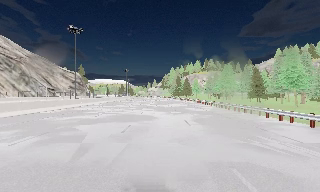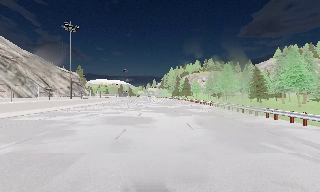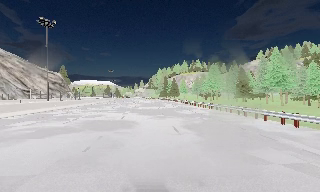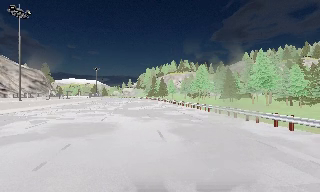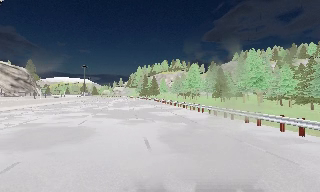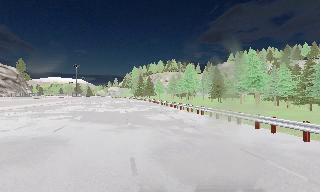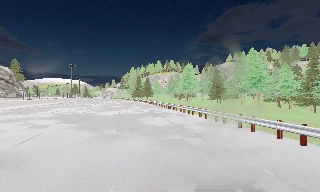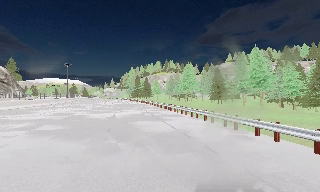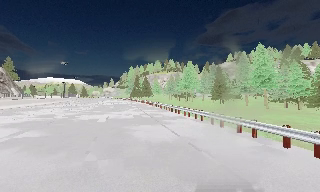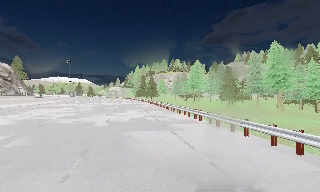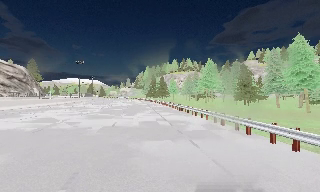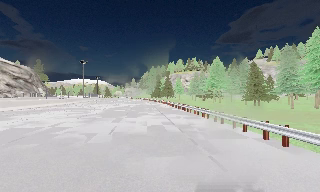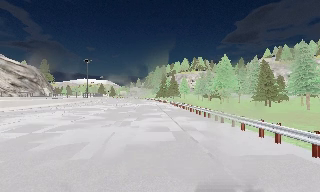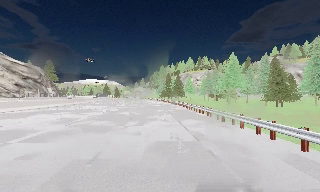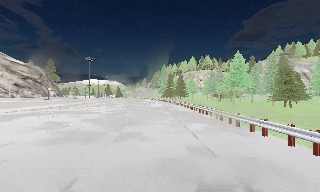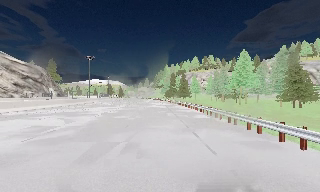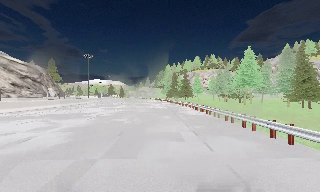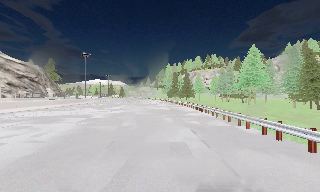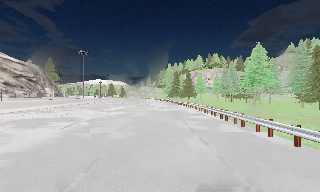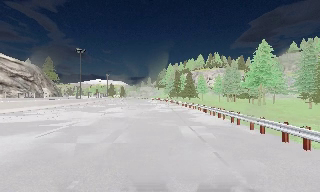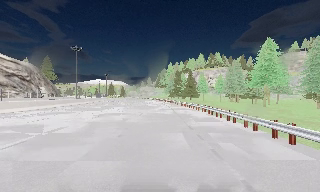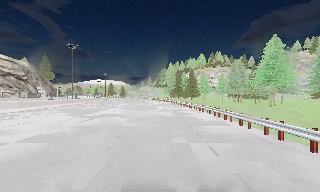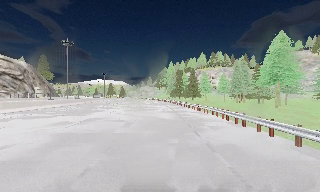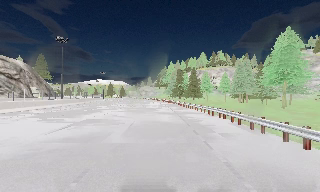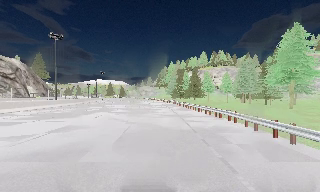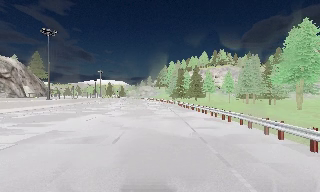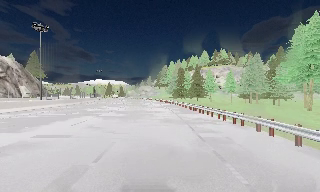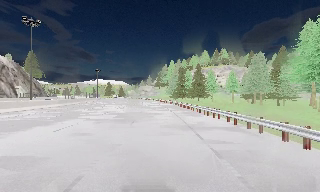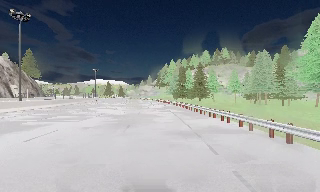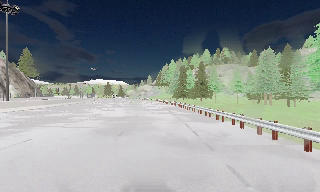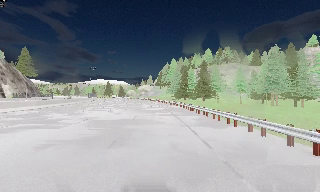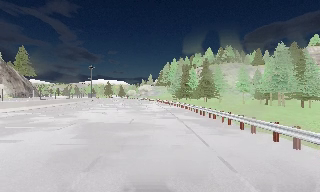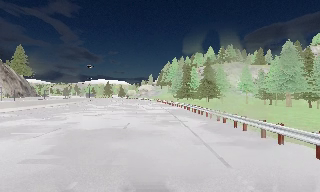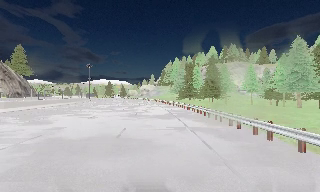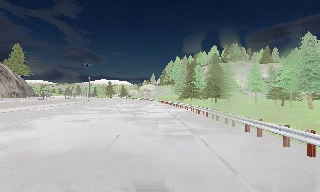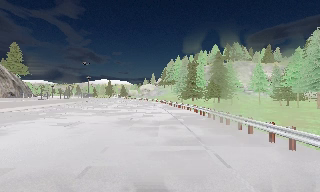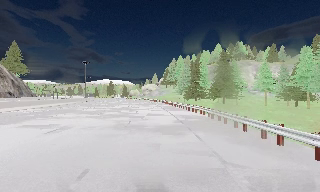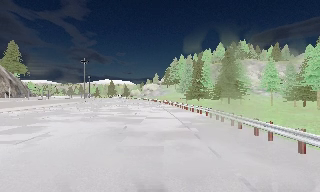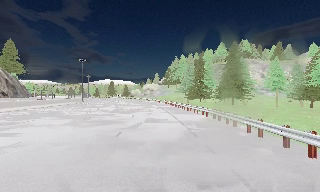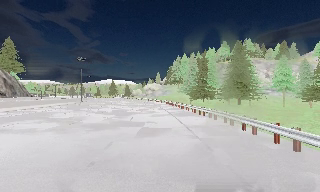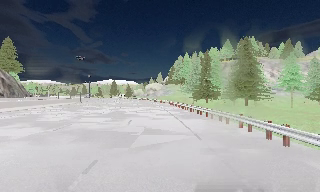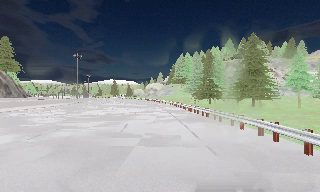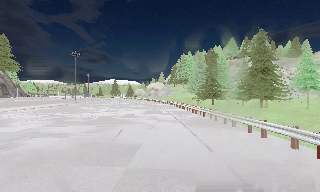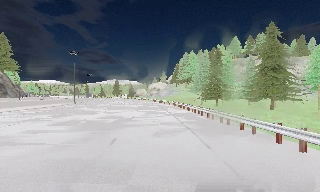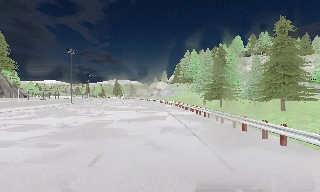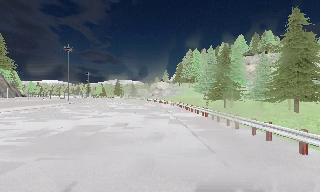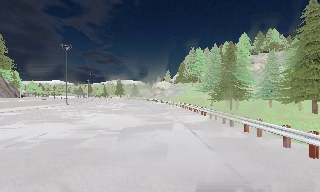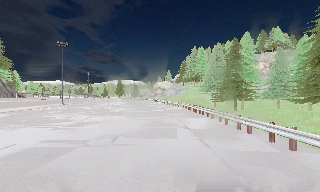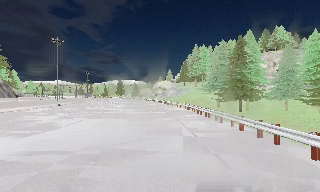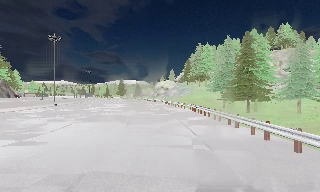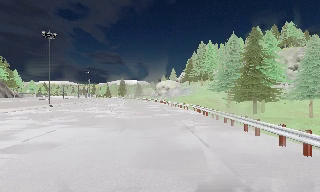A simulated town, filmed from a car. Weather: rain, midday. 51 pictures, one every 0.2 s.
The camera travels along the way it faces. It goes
forward.
0.0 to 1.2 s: The camera swings to its right by about 15 degrees, and the scene slides to the left. It travels forward, about 8 m, so what stands in front looms larger. It gains speed.
1.2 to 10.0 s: The scene slides to the right, as the camera pans about 20 degrees to its left. It travels forward, about 75 m, so what stands in front looms larger.
The film runs forward here.
